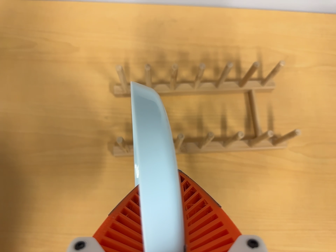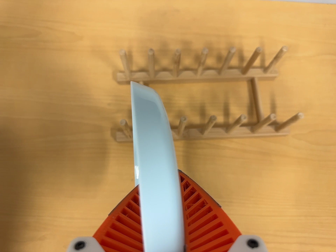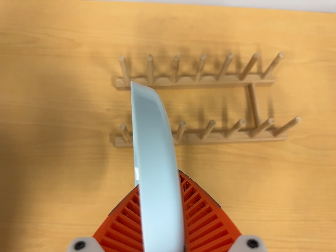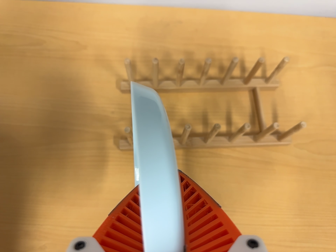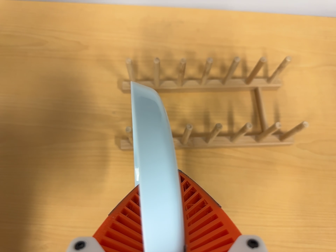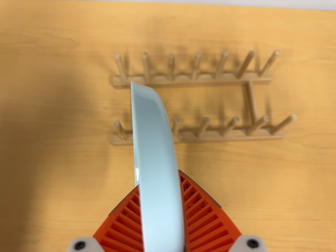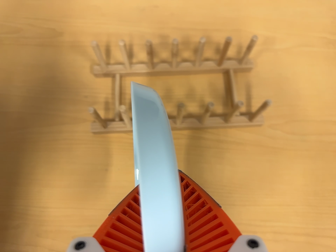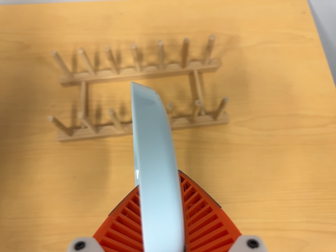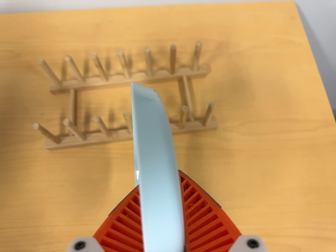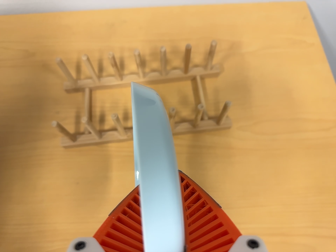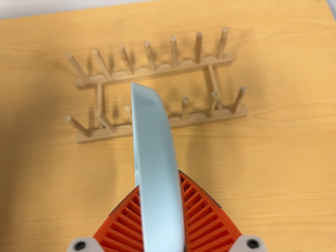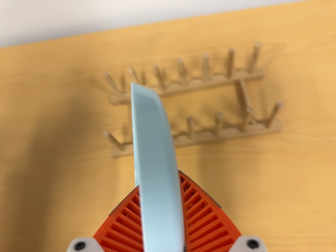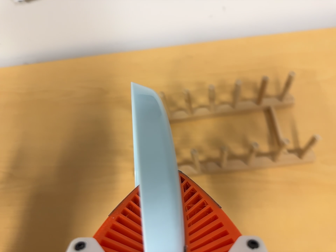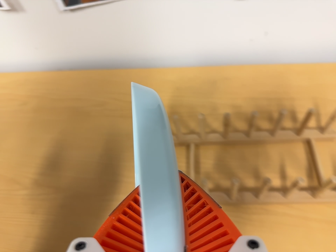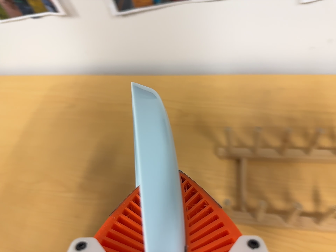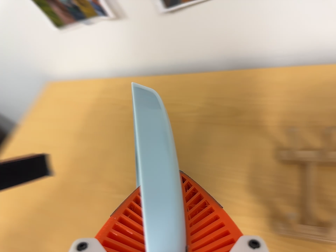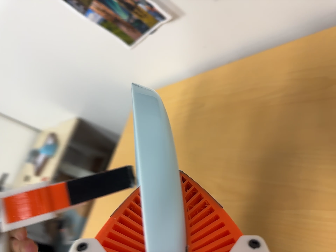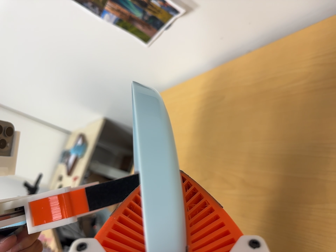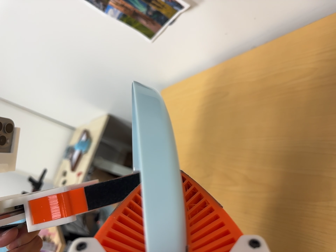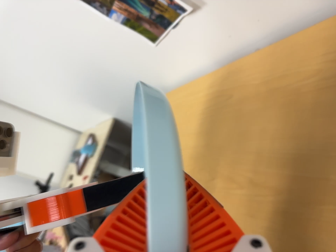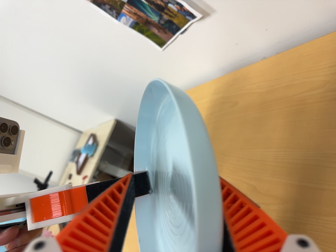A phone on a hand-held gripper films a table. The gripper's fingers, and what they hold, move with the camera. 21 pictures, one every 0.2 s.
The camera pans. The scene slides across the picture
to the right.
0.0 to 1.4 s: The camera travels to its right and toward the bottom of its view, about 10 cm, so close, fixed things drift to the left.
1.4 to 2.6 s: The camera swings to its left by about 15 degrees, and the scene slides to the right. It travels to its left, about 9 cm, so close, fixed things drift to the right. Its aim tips toward the top of its view by about 10 degrees, and the scene shifts downward.
2.6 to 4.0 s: The camera swings to its left by about 50 degrees, and the scene slides to the right. It travels forward, about 8 cm. It rolls about its line of sight by about 10 degrees, and the scene rotates counterclockwise.
The film runs backward here.
